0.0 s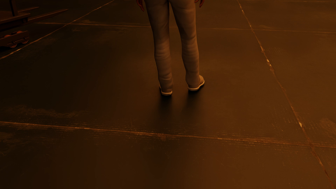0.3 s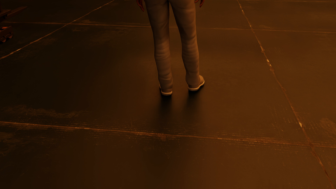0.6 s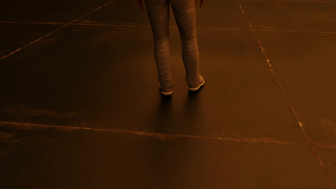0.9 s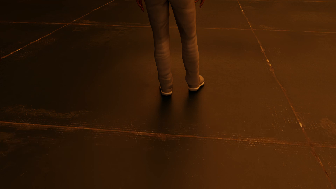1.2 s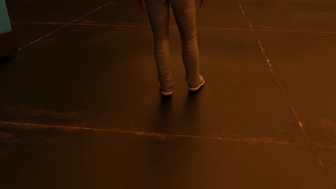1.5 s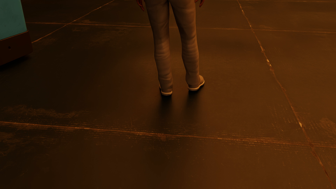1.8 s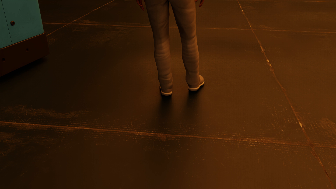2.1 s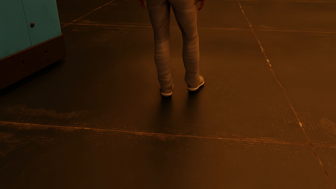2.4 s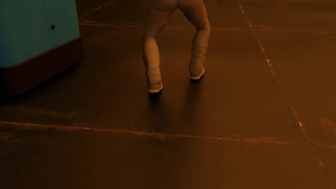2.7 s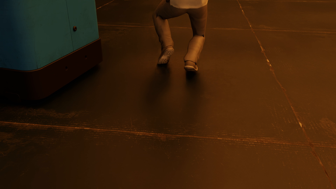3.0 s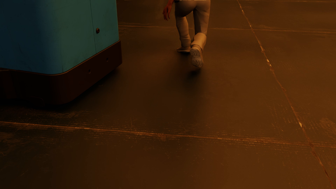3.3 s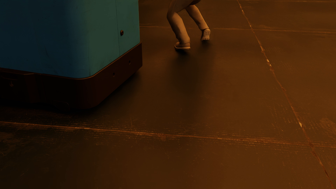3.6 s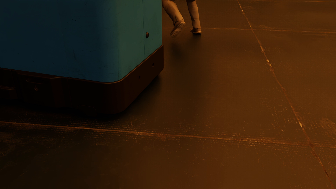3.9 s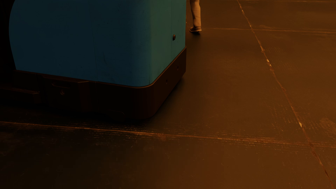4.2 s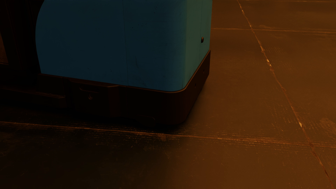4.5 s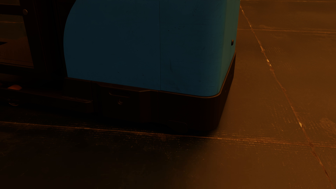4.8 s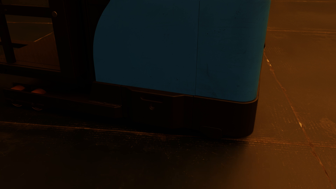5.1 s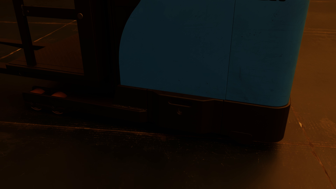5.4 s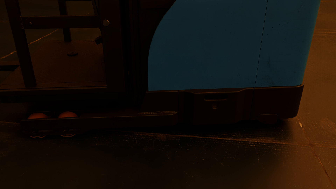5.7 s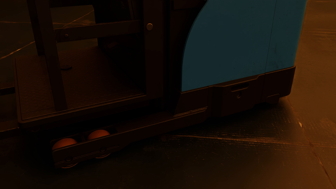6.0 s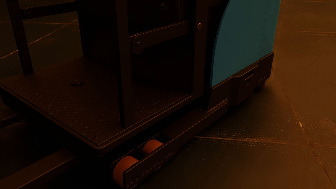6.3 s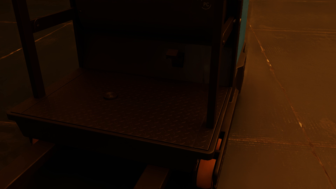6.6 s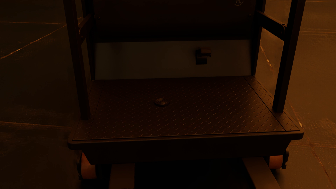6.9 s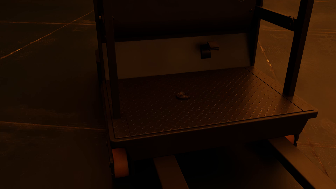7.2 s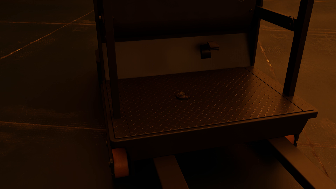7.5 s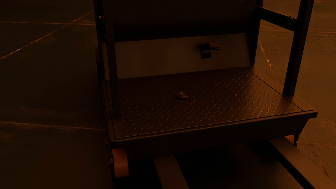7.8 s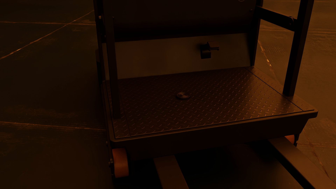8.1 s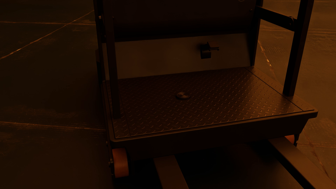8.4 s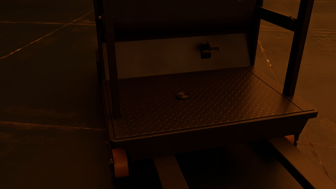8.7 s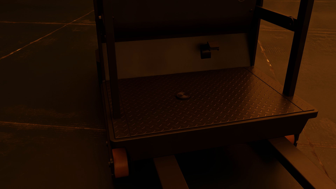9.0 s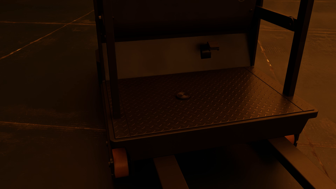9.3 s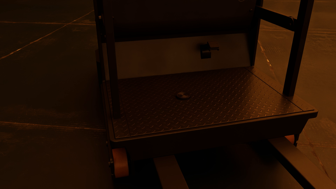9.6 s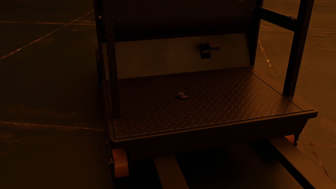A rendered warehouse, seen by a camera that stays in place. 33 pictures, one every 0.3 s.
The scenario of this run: Near miss between a forklift and a person.
